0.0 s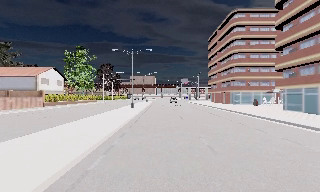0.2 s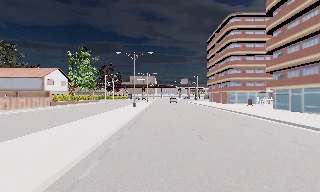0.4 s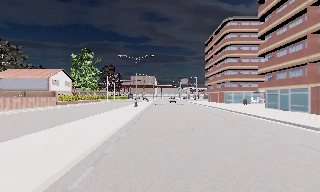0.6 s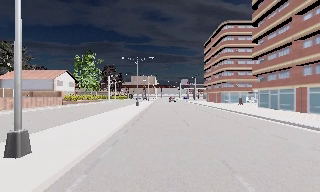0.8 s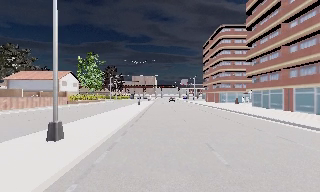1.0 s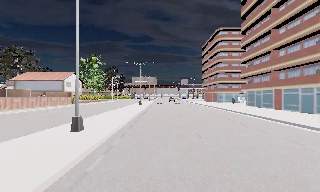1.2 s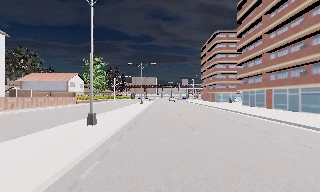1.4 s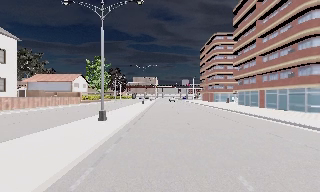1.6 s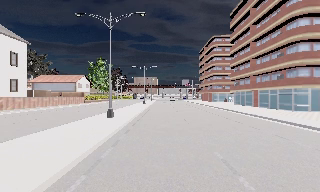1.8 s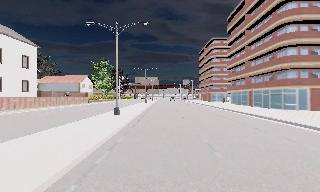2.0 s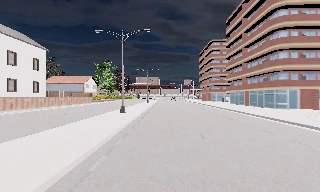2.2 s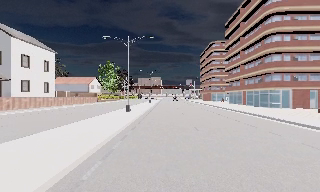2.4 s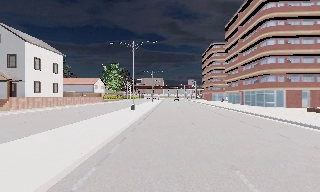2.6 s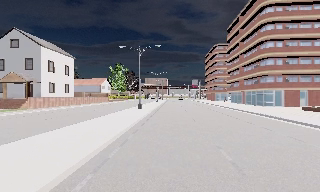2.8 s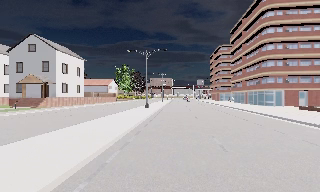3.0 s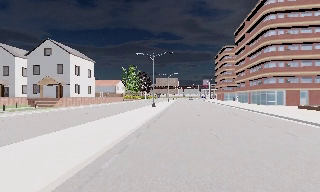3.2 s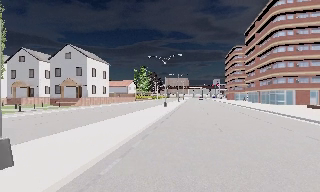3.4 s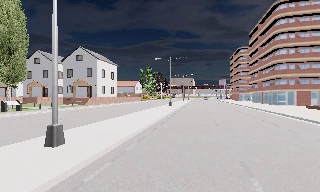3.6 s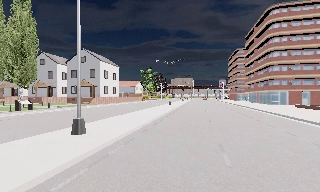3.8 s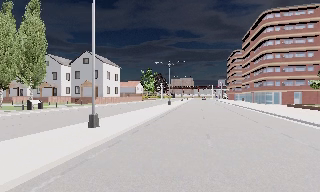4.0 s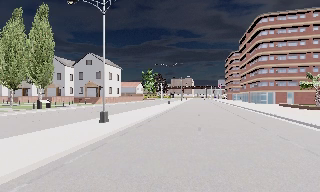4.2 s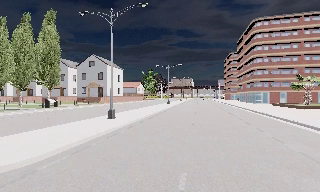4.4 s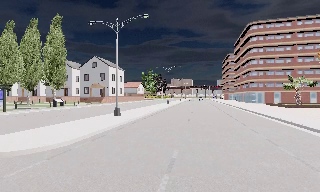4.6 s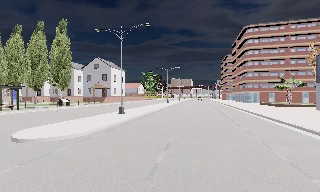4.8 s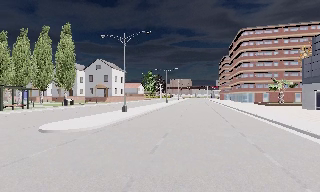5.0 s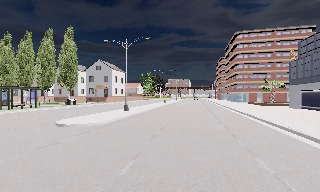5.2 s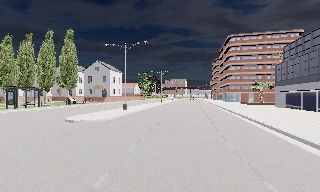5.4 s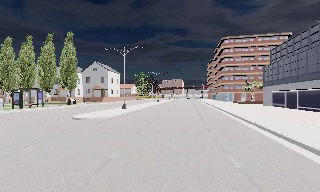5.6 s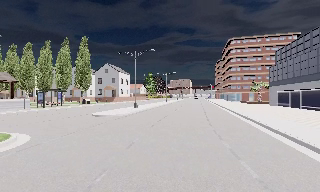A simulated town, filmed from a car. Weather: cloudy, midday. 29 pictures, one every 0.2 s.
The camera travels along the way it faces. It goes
backward.
0.0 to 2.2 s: The camera travels backward, about 17 m, so what stands in front gets smaller.
2.2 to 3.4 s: The scene slides to the right, as the camera pans about 10 degrees to its left. It travels backward, about 10 m, so what stands in front gets smaller.
3.4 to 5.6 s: The camera travels backward, about 17 m, so what stands in front gets smaller.
The film runs backward here.
